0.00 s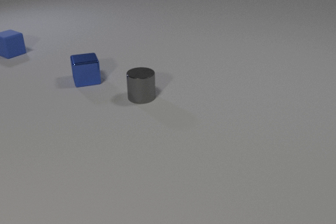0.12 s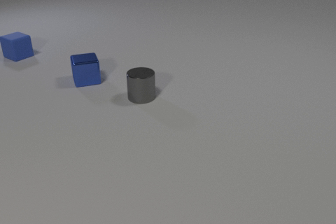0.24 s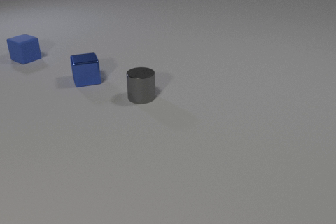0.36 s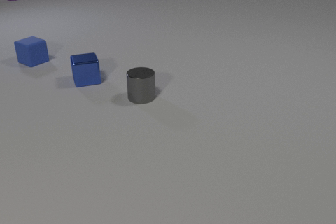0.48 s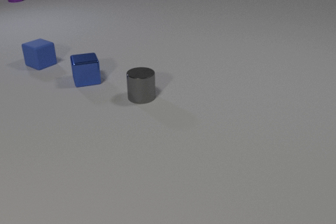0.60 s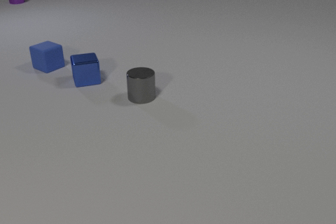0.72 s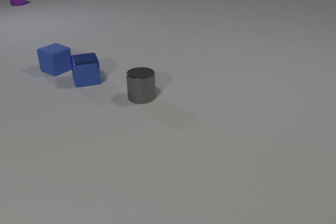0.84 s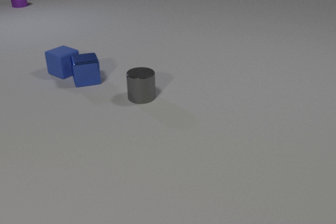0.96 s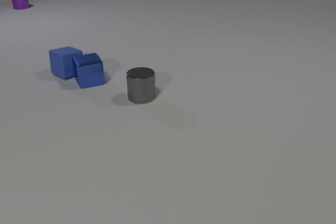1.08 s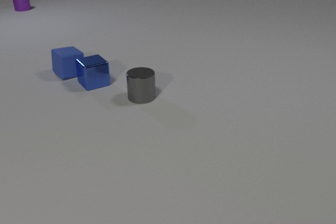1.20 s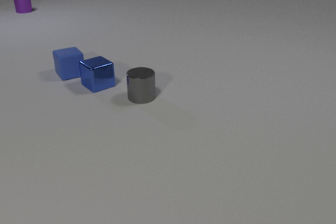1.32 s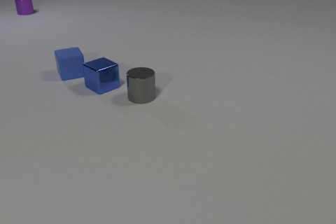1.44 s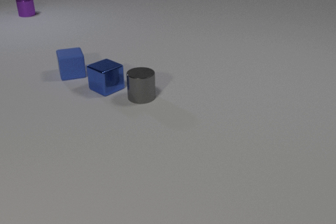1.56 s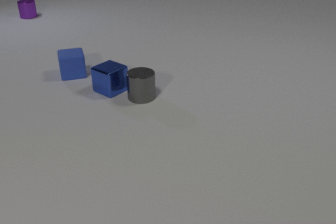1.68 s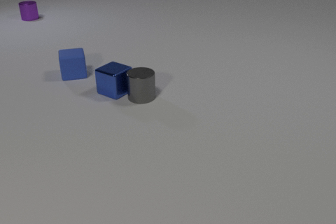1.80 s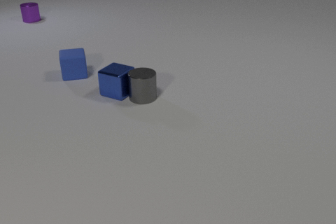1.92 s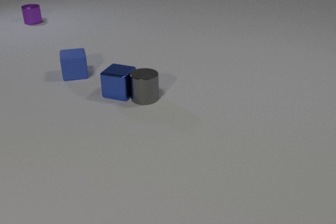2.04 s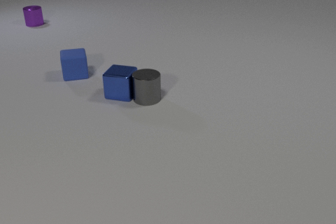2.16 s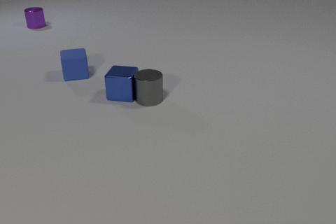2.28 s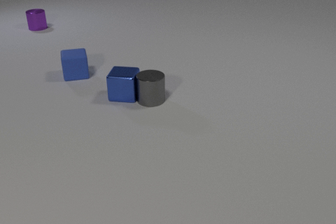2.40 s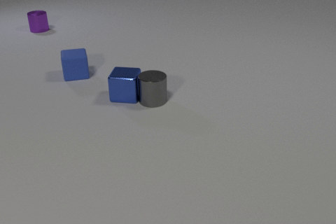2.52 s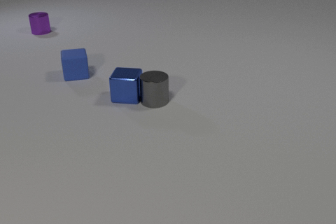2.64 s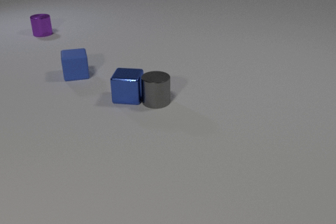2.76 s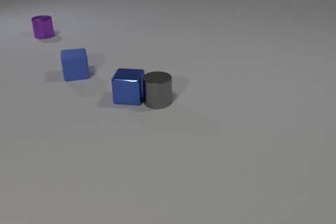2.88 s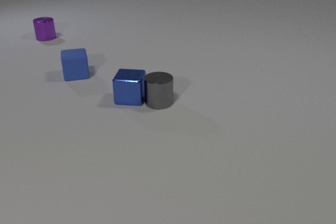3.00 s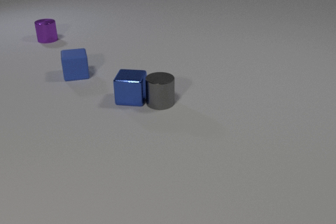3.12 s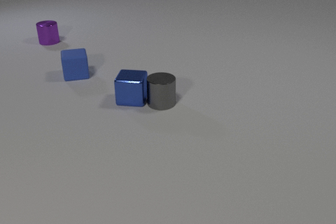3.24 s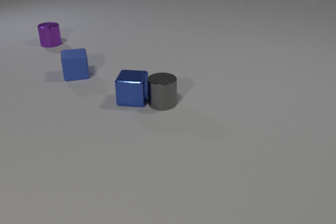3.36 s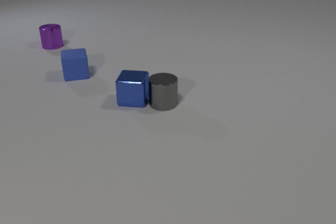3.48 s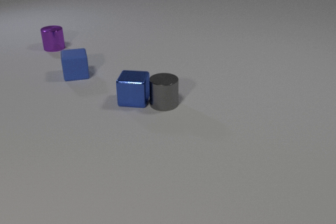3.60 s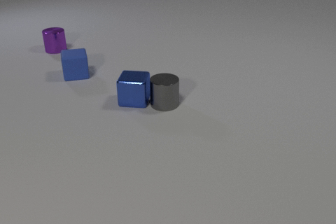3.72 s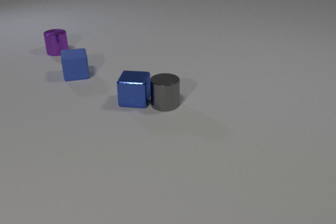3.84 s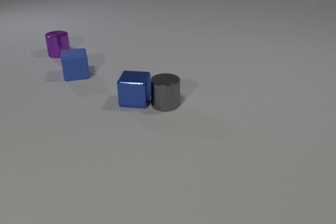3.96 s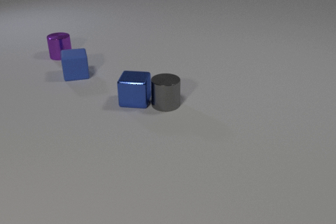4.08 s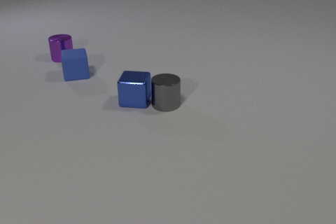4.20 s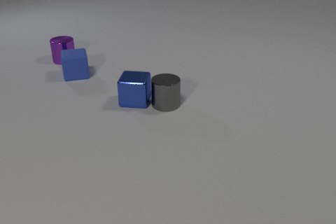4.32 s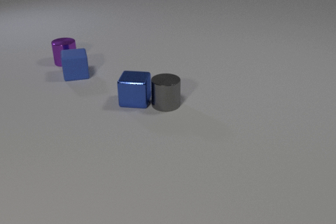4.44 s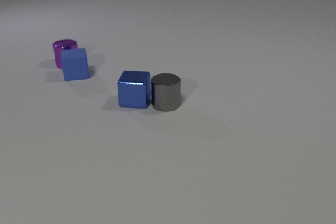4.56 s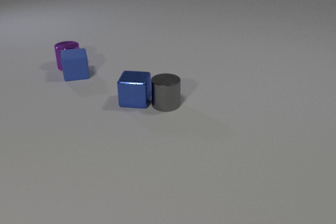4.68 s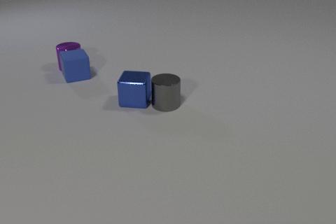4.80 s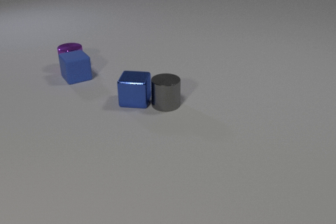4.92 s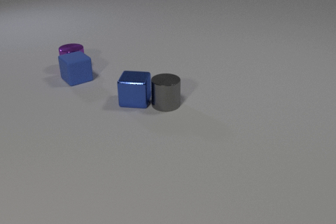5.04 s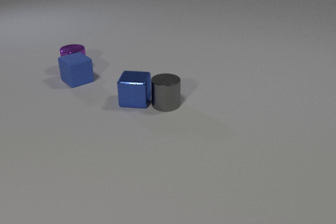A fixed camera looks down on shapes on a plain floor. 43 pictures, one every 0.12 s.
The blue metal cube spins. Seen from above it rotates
counterclockwise.
The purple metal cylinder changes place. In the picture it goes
toward the camera.
0.00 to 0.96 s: The blue rubber cube slides toward the camera and to the right. The purple metal cylinder comes in at the top edge, slides toward the camera. The blue rubber cube and the blue metal cube collide.
0.96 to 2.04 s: The blue rubber cube slides to the right and toward the camera, spins clockwise seen from above by about 30 degrees, its near face sliding to the left. The blue metal cube slides toward the camera and to the right, spins so that its near face slides to the right, counterclockwise seen from above. The gray metal cylinder moves, and ends about where it began. The purple metal cylinder slides toward the camera. The blue metal cube and the gray metal cylinder collide.
2.04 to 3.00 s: The blue metal cube slides toward the camera and to the right. The gray metal cylinder slides to the right and toward the camera. The purple metal cylinder slides toward the camera.
3.00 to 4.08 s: The purple metal cylinder slides toward the camera.
4.08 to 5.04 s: The blue rubber cube slides toward the camera, spins counterclockwise seen from above by about 30 degrees, its near face sliding to the right. The purple metal cylinder slides toward the camera. The blue rubber cube and the purple metal cylinder collide.
What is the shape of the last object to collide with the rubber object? cylinder.
What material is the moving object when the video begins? rubber.
How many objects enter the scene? 1.
